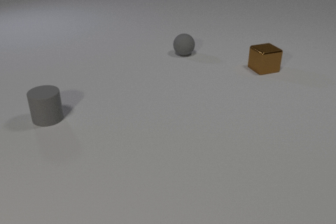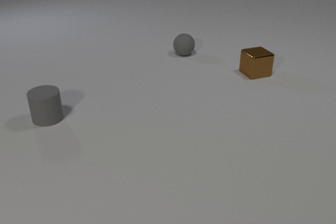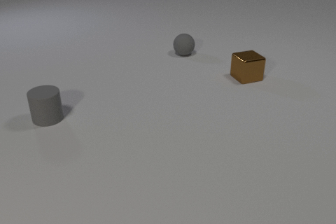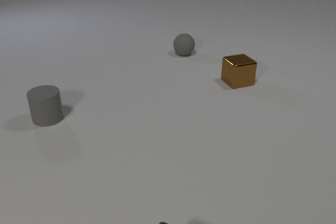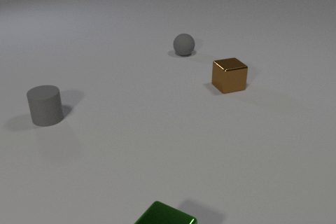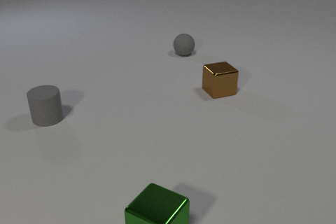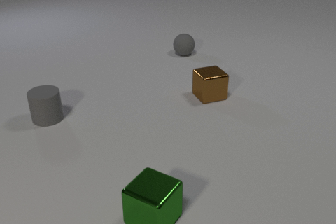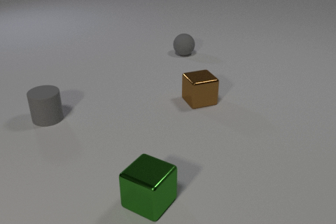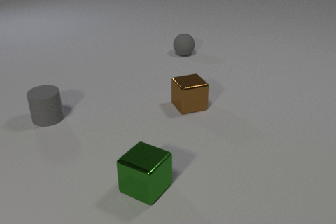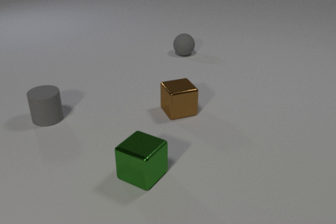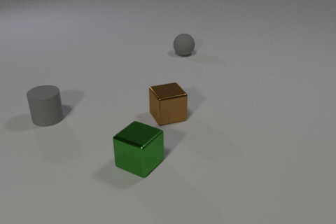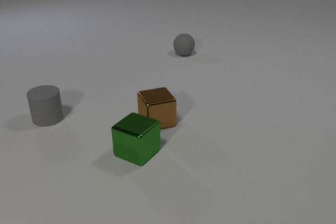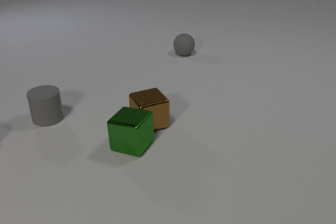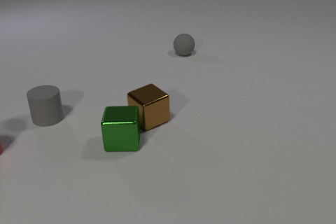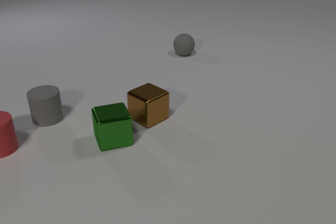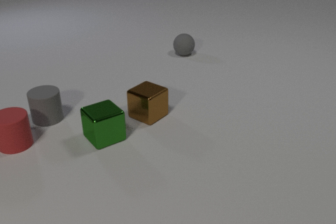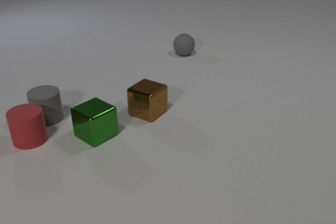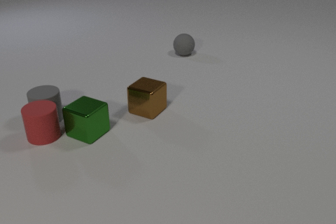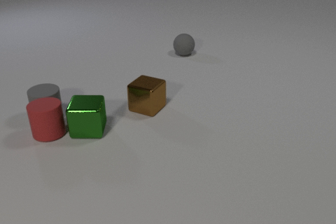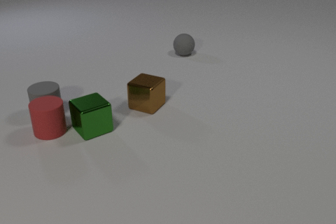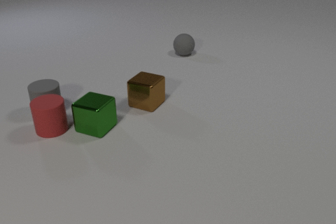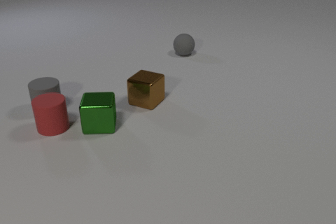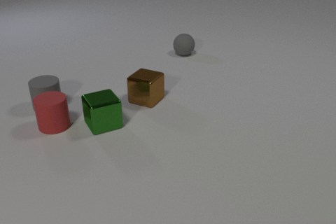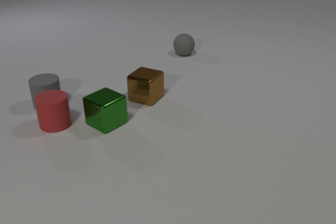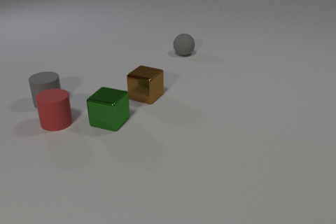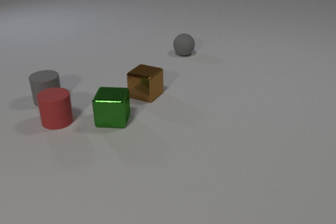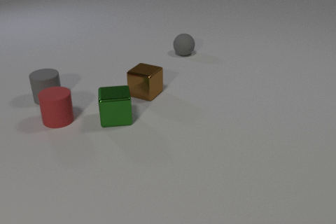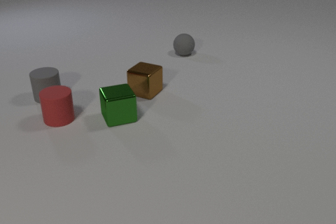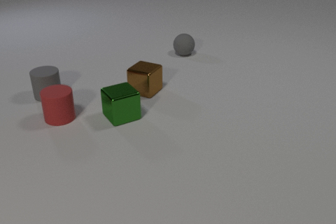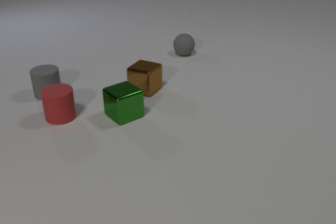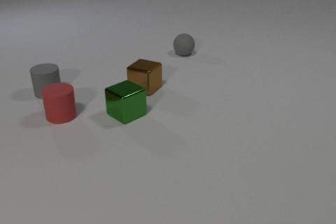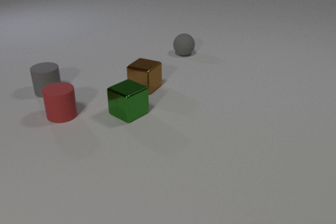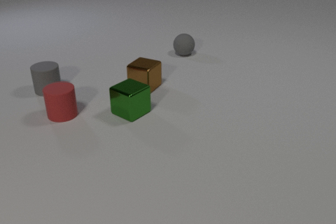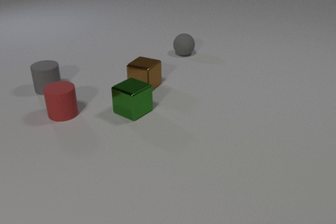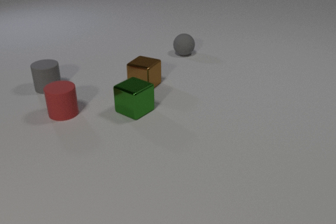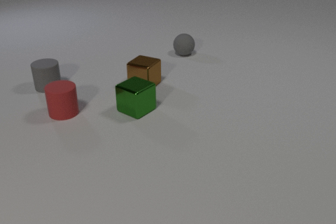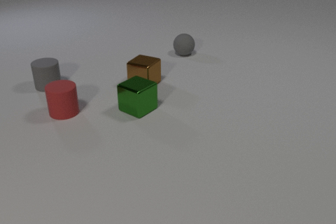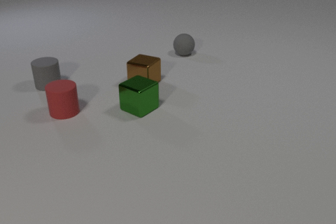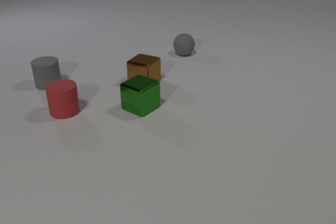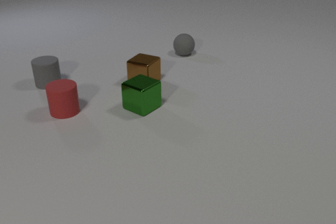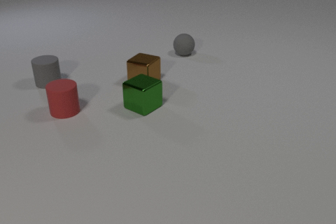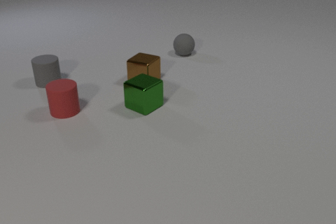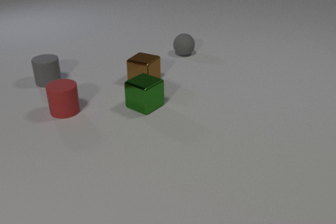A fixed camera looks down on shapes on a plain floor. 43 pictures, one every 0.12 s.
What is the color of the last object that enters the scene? red.
How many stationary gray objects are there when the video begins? 2.
Are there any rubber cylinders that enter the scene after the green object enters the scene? yes.
0.00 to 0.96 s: The green metal cube comes in at the bottom edge, slides away from the camera. The brown metal cube slides toward the camera and to the left.
0.96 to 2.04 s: The green metal cube slides away from the camera and to the left. The brown metal cube slides to the left, spins counterclockwise seen from above by about 45 degrees, its near face sliding to the right. The red rubber cylinder comes in at the left edge, slides to the right. The green metal cube and the brown metal cube collide.
2.04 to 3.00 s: The green metal cube slides to the right and away from the camera. The brown metal cube slides away from the camera. The red rubber cylinder slides away from the camera and to the right. The gray rubber cylinder slides away from the camera. The red rubber cylinder and the gray rubber cylinder collide. The green metal cube and the red rubber cylinder collide.
3.00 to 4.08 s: The green metal cube slides to the right and away from the camera. The brown metal cube slides away from the camera. The red rubber cylinder slides away from the camera and to the right. The gray rubber cylinder slides away from the camera.
4.08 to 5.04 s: The green metal cube slides to the right and away from the camera. The brown metal cube slides away from the camera. The gray rubber cylinder slides away from the camera.
